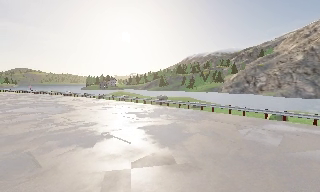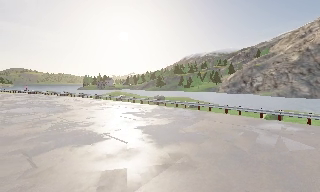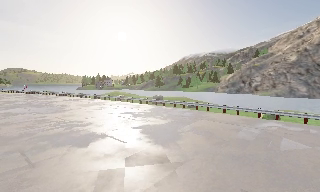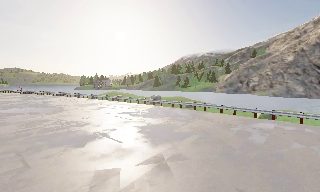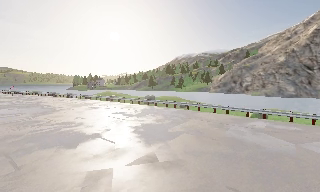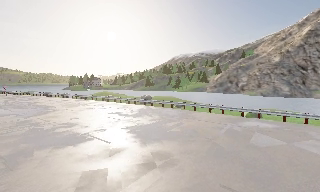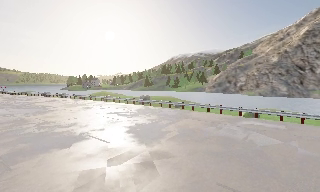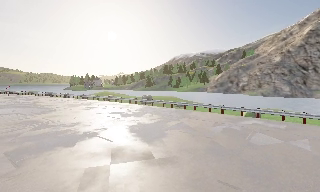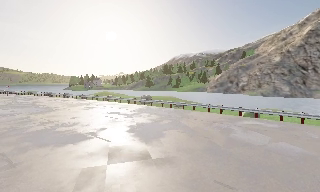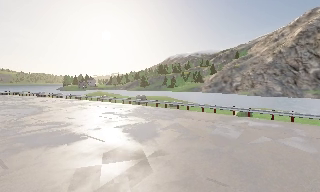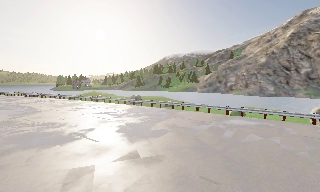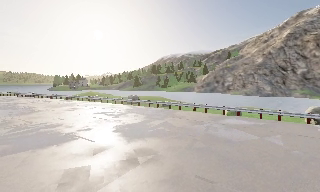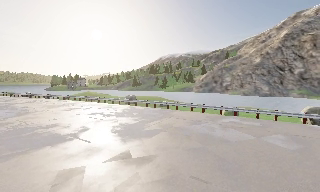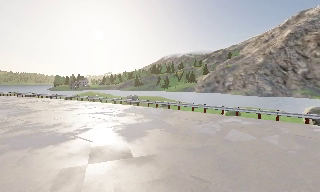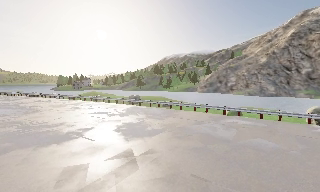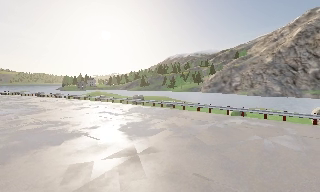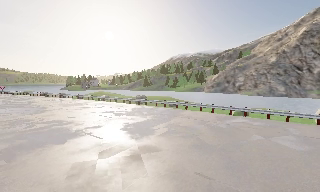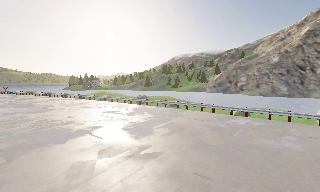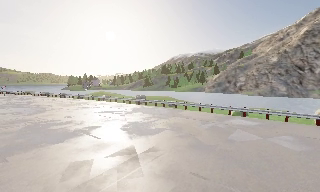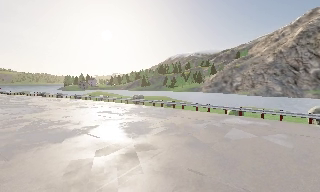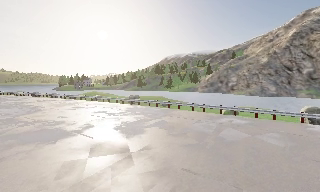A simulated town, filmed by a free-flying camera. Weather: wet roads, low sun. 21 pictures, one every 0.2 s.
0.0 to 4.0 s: The camera travels to its right and backward, about 1.5 m, so close, fixed things drift to the left.
The film runs backward here.
